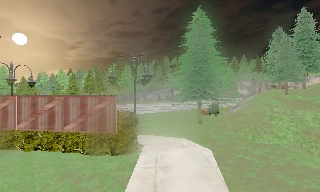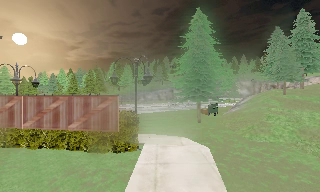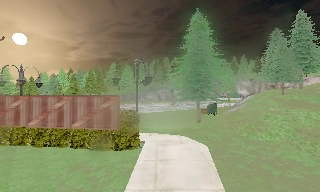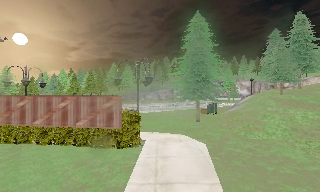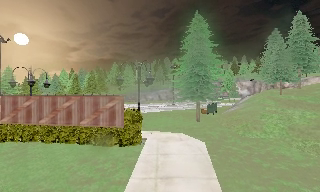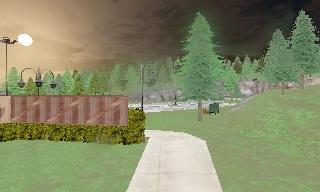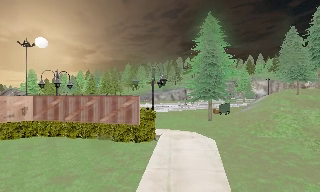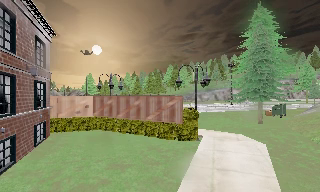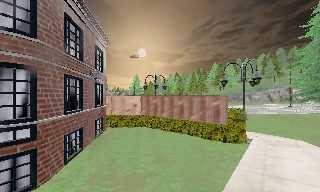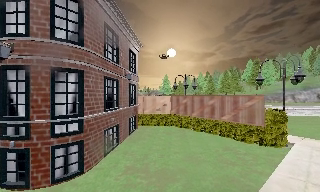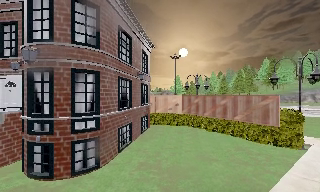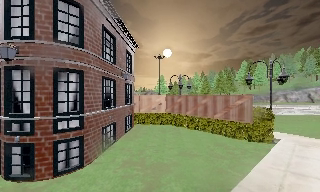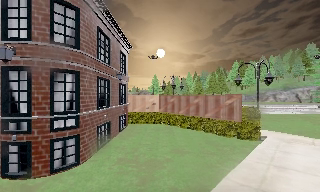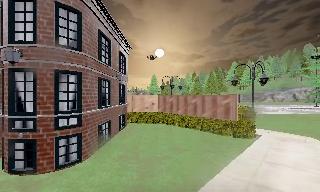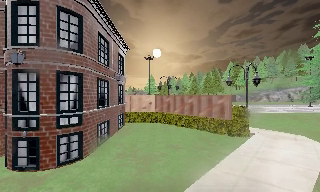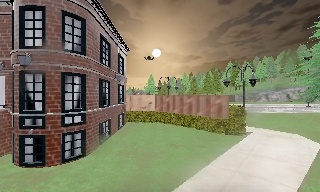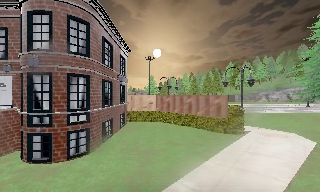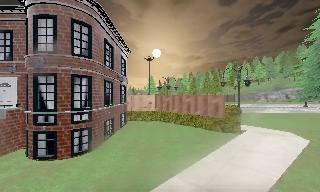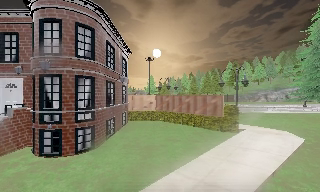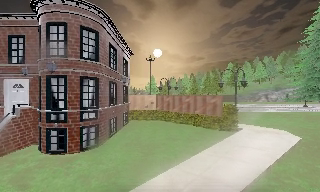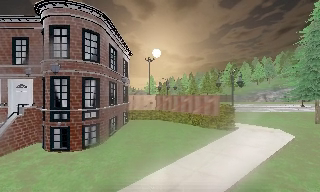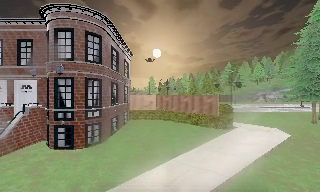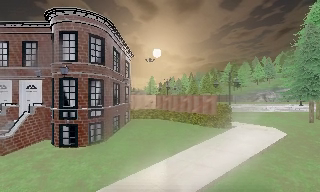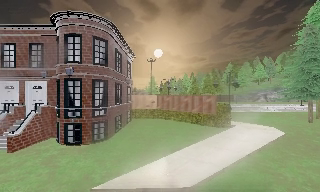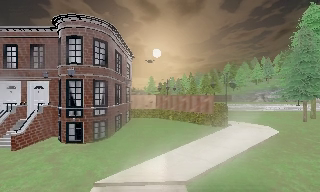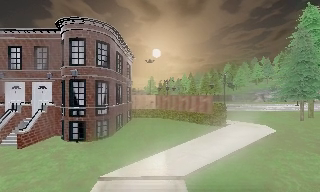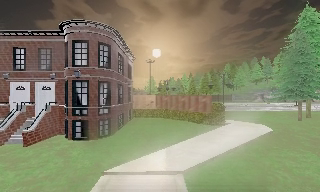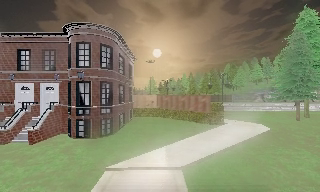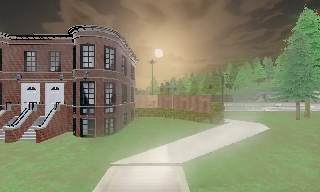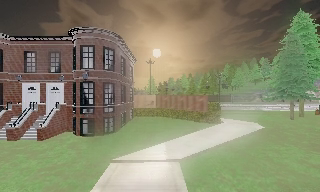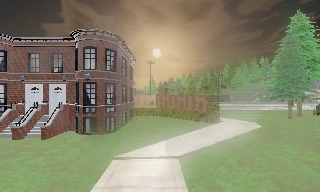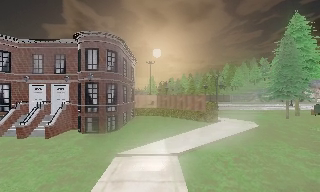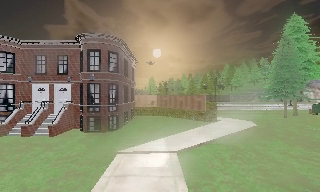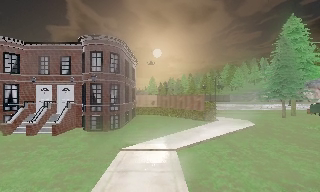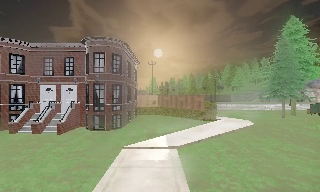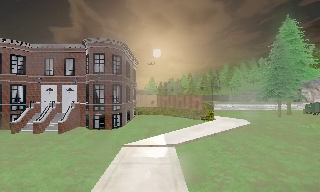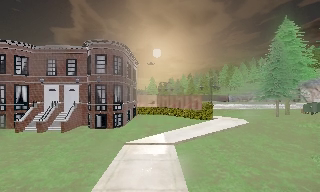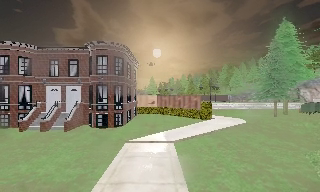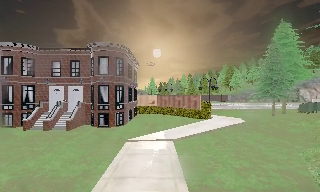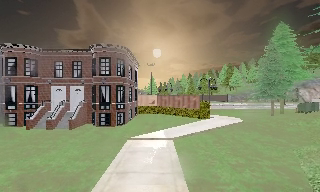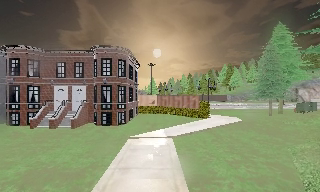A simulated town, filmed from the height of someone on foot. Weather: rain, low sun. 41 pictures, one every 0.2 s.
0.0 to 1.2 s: The camera travels backward, about 2 m, so what stands in front gets smaller.
1.2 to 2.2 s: The camera pans to its left, which is counterclockwise from overhead, by about 40 degrees. It travels backward, about 1 m.
2.2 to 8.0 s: The camera travels backward, about 9 m, so what stands in front gets smaller.
The film runs backward here.
